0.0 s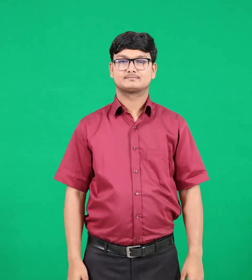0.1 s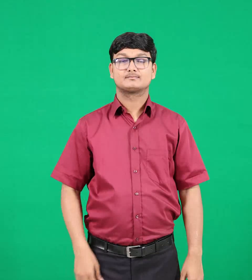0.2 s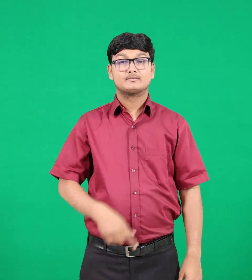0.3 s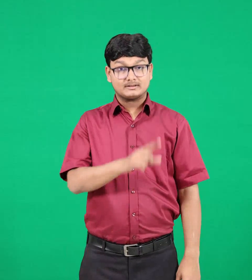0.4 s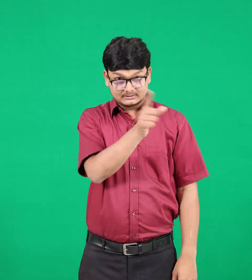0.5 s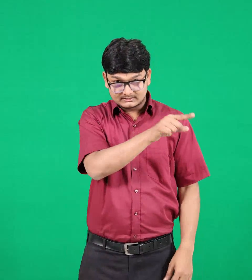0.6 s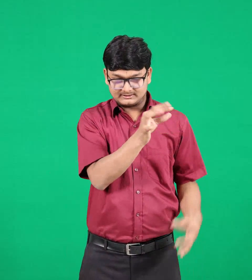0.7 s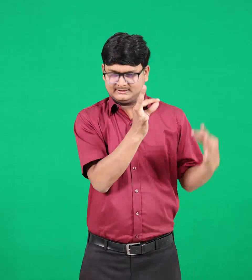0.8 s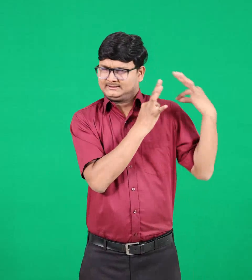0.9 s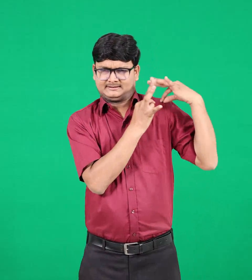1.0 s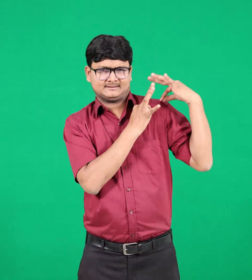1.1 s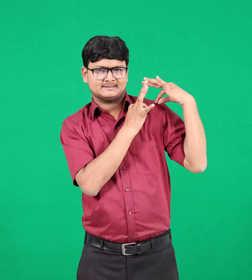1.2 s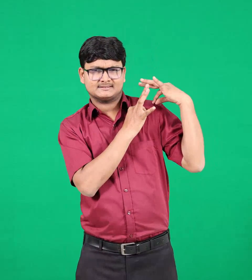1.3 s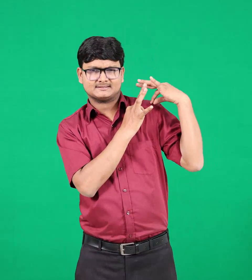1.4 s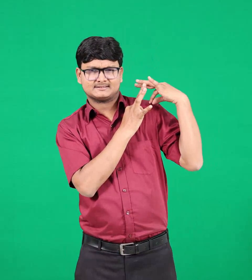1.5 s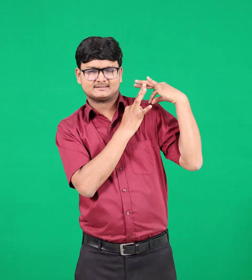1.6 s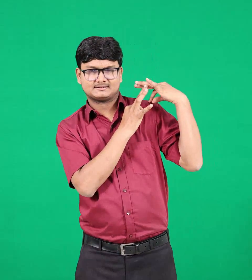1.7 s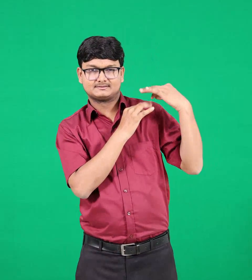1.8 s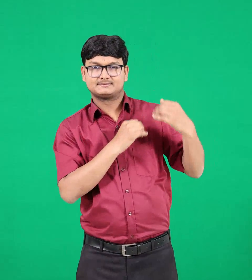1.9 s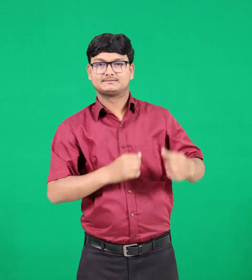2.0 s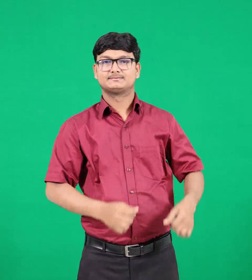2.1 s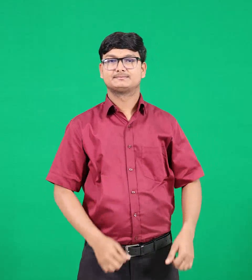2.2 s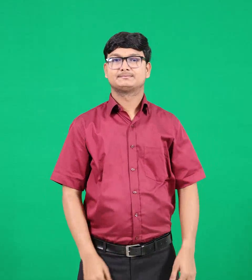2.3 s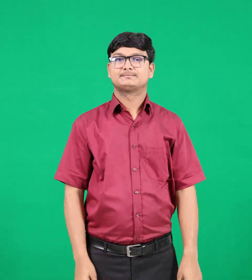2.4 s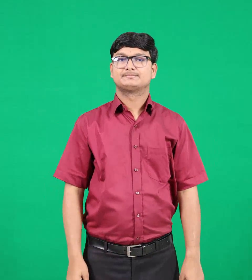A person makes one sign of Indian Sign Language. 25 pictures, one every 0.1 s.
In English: fault
